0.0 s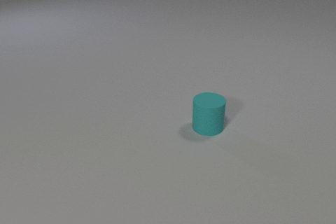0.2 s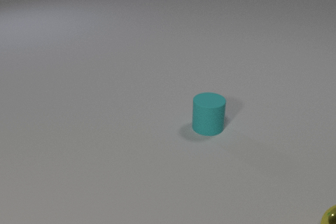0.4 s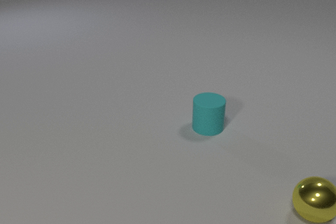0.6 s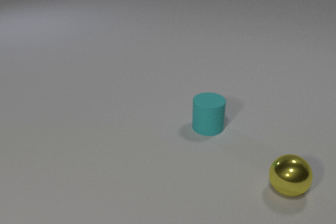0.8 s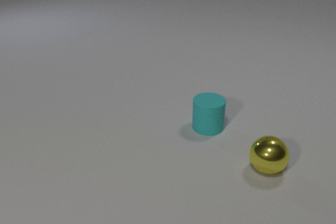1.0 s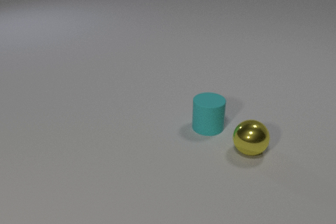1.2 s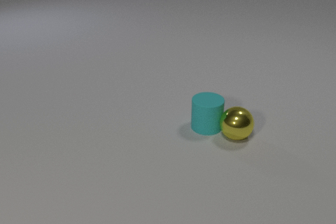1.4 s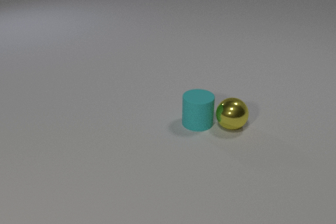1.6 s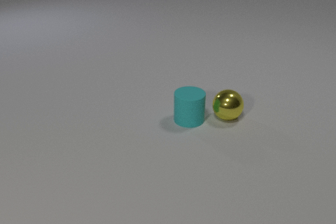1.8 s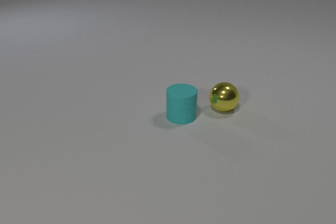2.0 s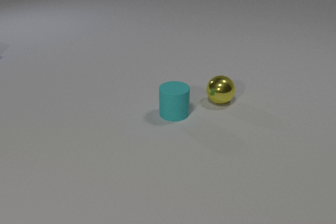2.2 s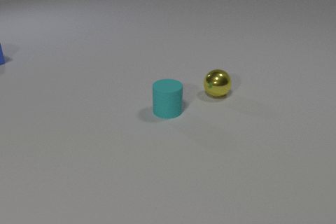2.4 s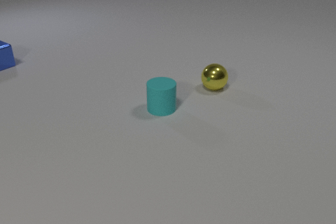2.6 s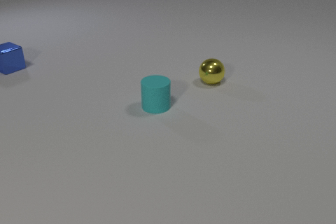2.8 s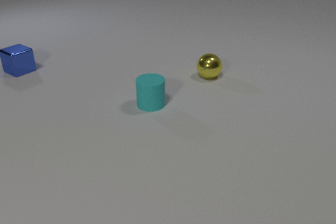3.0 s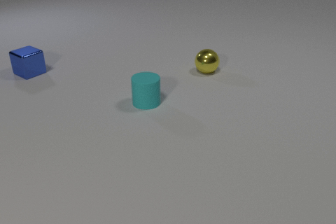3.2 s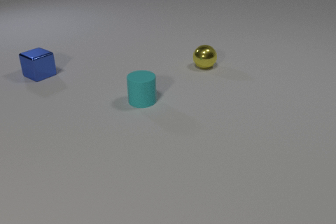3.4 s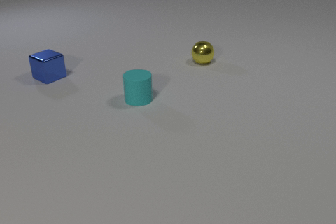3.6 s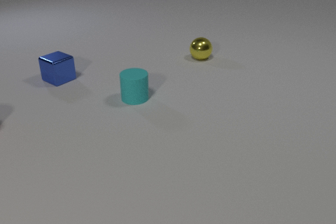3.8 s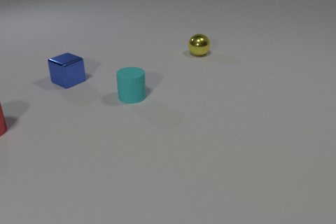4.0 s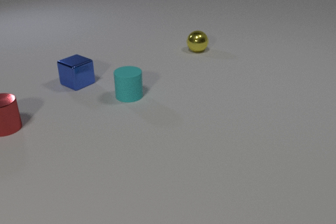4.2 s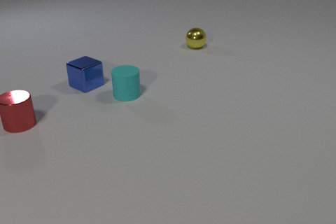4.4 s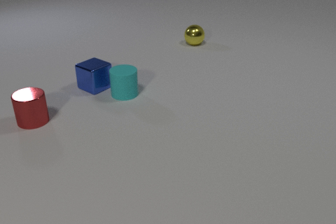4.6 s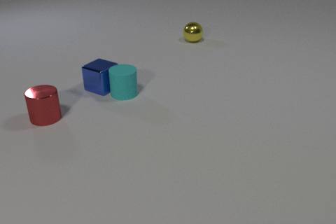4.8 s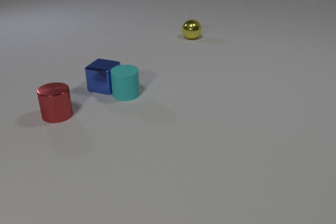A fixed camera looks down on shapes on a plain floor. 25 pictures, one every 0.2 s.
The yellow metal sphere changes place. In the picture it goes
away from the camera.
0.0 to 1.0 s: The yellow metal sphere comes in at the right edge, rolls away from the camera and to the left.
1.0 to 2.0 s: The yellow metal sphere rolls away from the camera. The cyan rubber cylinder slides to the left and away from the camera. The yellow metal sphere and the cyan rubber cylinder collide.
2.0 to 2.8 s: The yellow metal sphere rolls away from the camera. The cyan rubber cylinder slides to the left and away from the camera. The blue metal cube comes in at the left edge, slides toward the camera and to the right.
2.8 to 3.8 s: The yellow metal sphere rolls away from the camera. The cyan rubber cylinder slides to the left and away from the camera. The blue metal cube slides to the right and toward the camera. The red metal cylinder comes in at the left edge.
3.8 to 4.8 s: The yellow metal sphere rolls away from the camera. The cyan rubber cylinder slides to the left and away from the camera. The blue metal cube slides to the right and toward the camera. The red metal cylinder slides to the right. The cyan rubber cylinder and the blue metal cube collide.
What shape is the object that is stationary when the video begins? cylinder.
How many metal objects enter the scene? 3.
Are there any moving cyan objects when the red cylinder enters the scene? yes.
